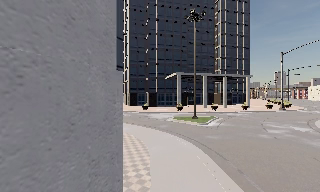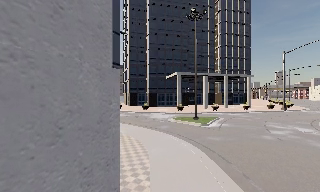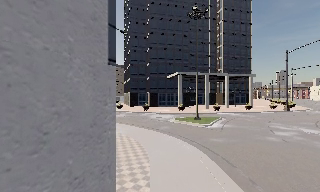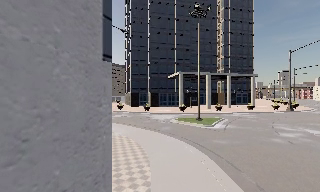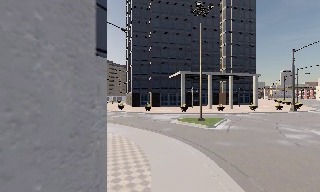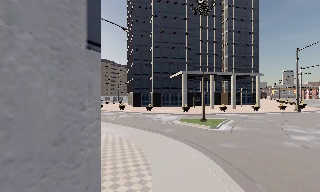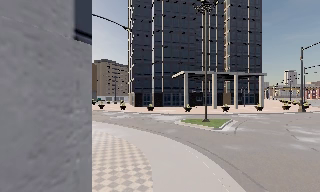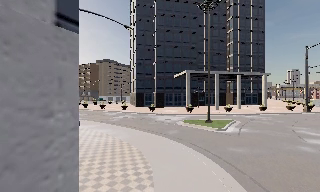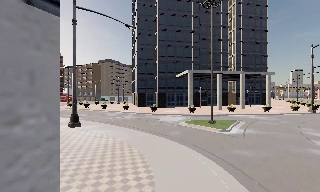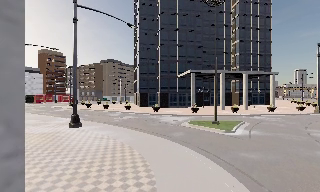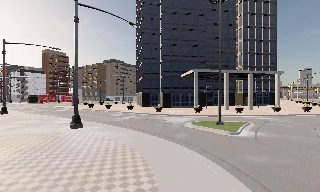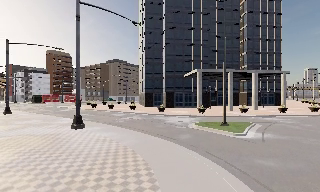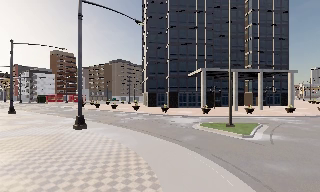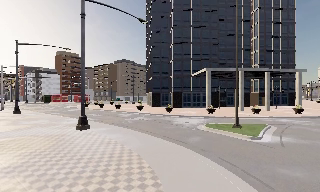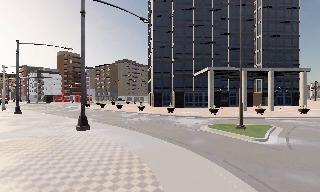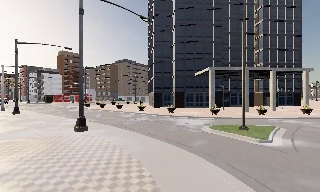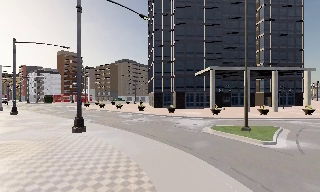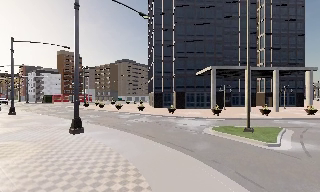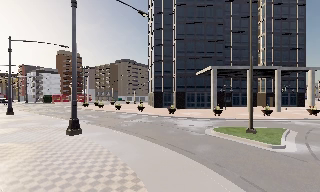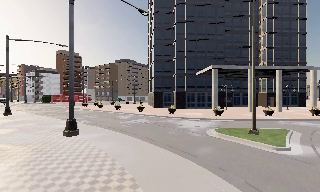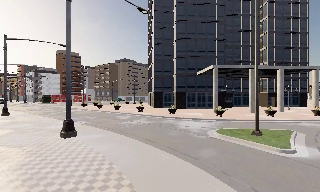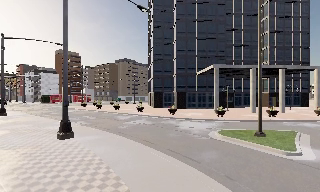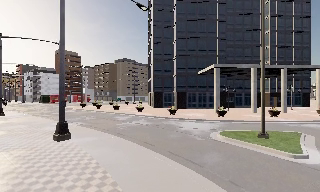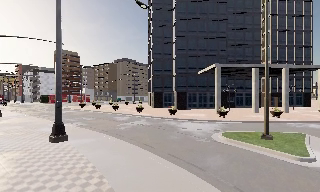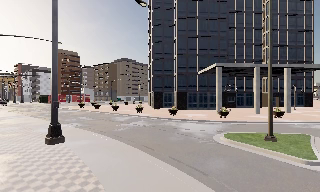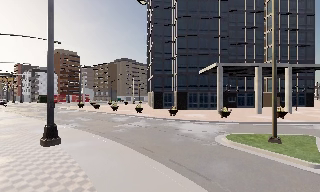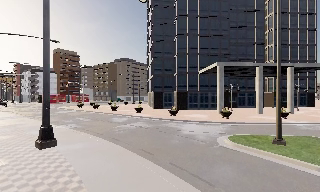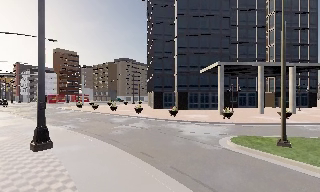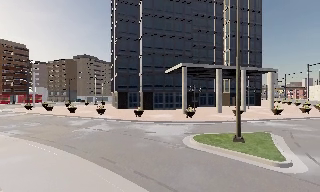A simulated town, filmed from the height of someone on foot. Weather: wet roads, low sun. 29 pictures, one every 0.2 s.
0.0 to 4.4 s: The camera travels forward, about 7 m, so what stands in front looms larger.
4.4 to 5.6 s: The camera swings to its right by about 10 degrees, and the scene slides to the left. It travels forward, about 2 m, so what stands in front looms larger.
The film runs forward here.
